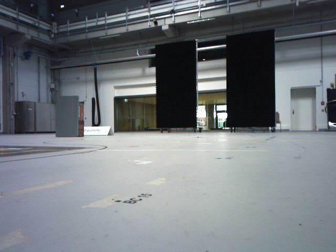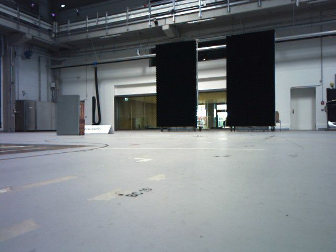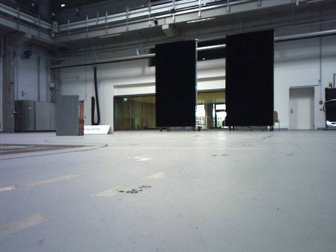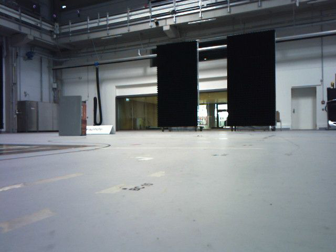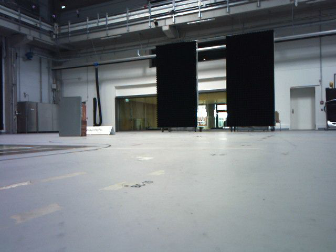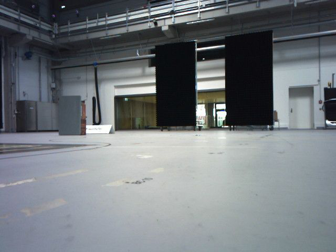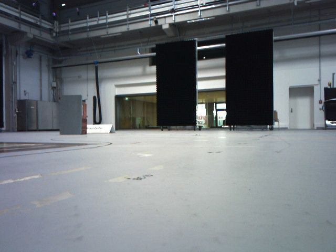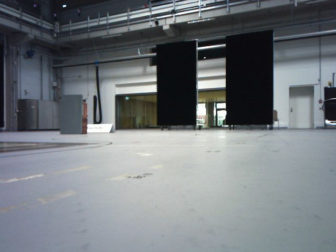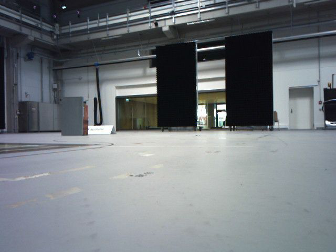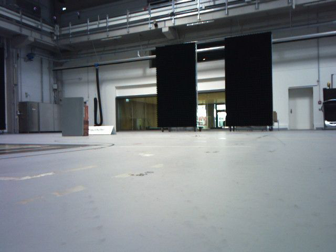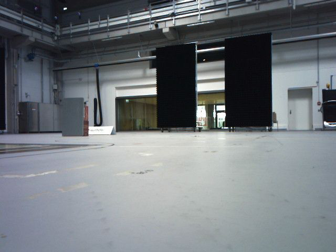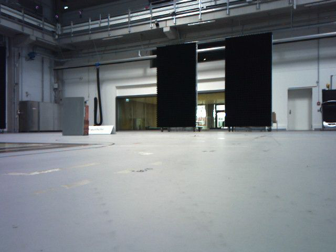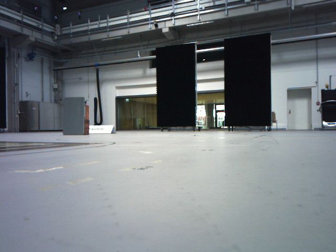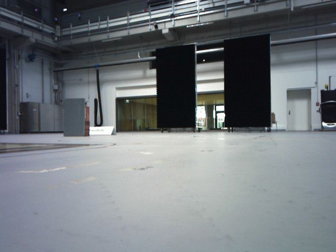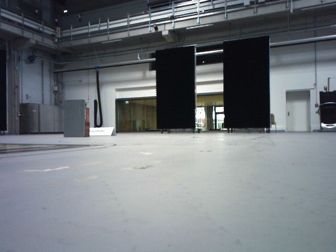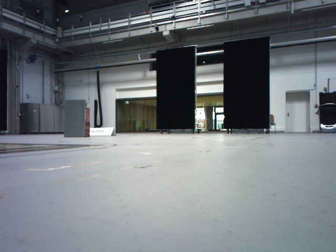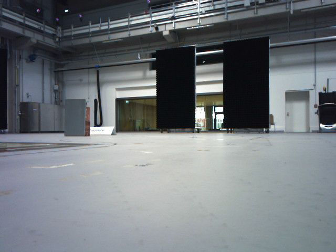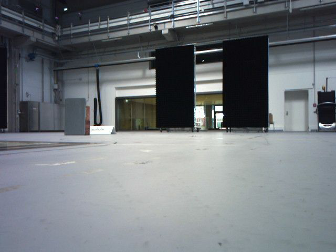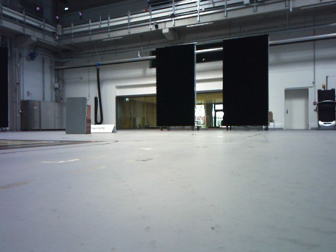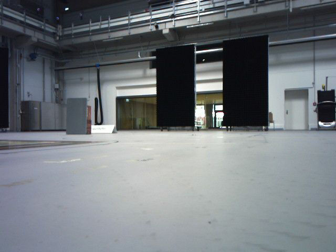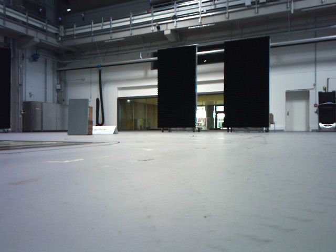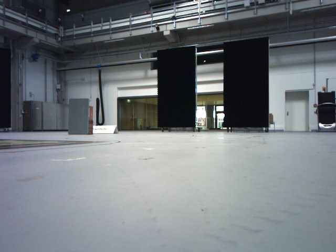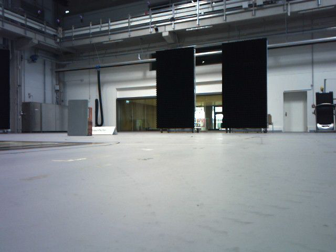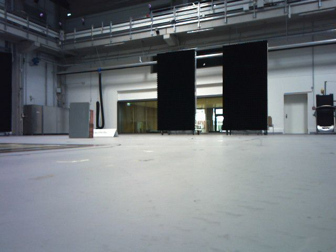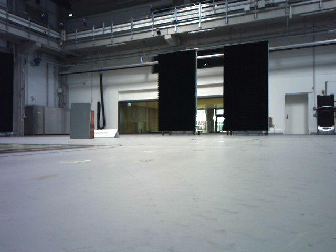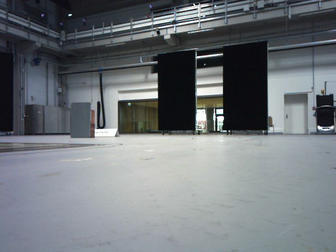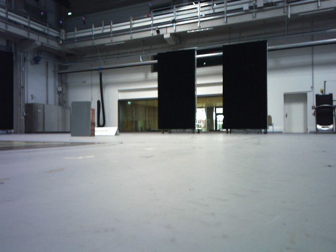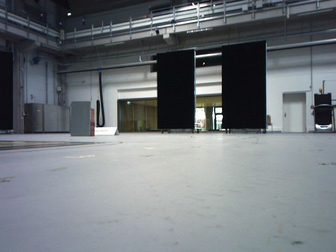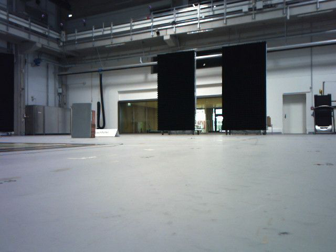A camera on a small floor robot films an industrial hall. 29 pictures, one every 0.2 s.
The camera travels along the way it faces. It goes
backward.
0.0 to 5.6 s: The camera travels backward, about 1.2 m, so what stands in front gets smaller.
The film runs backward here.
